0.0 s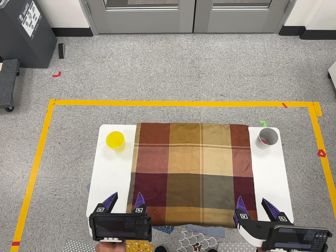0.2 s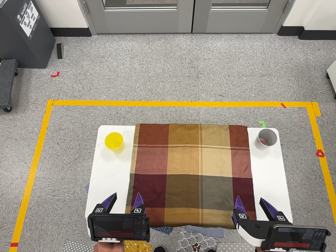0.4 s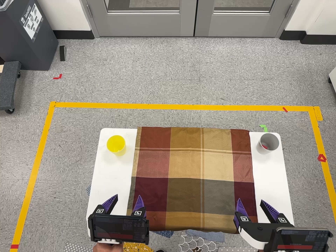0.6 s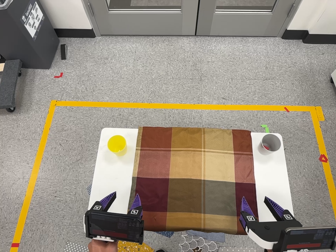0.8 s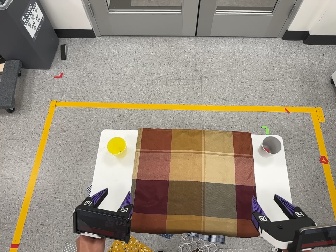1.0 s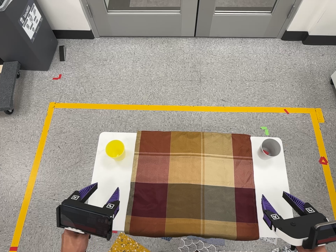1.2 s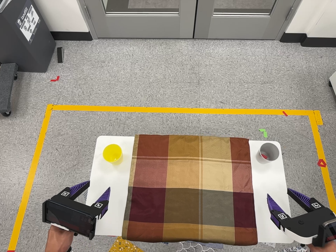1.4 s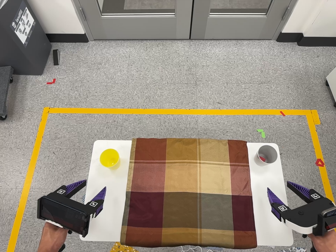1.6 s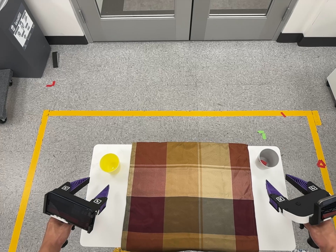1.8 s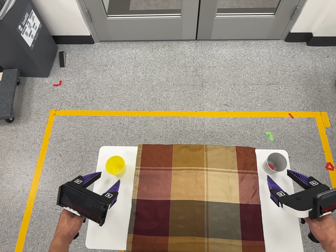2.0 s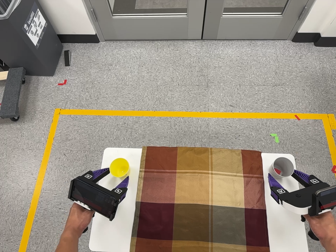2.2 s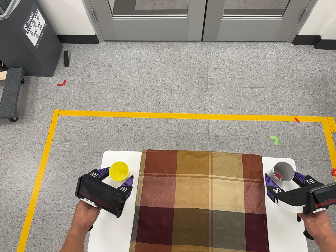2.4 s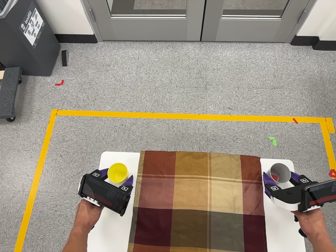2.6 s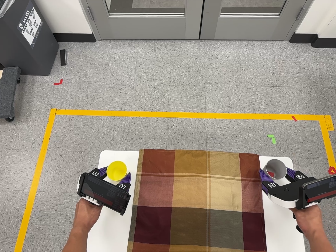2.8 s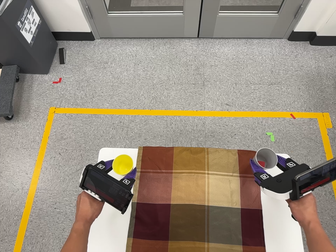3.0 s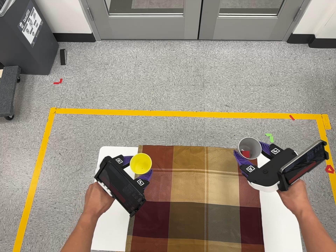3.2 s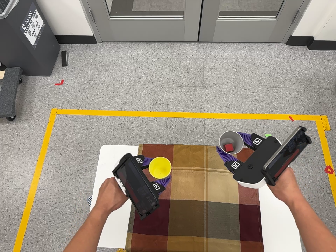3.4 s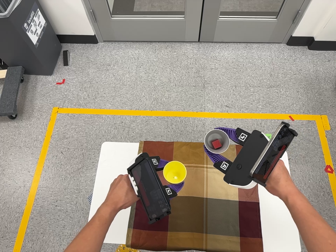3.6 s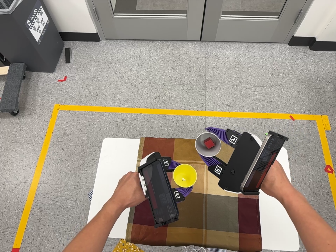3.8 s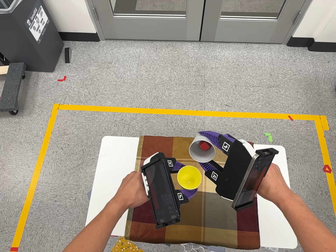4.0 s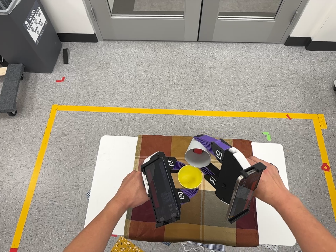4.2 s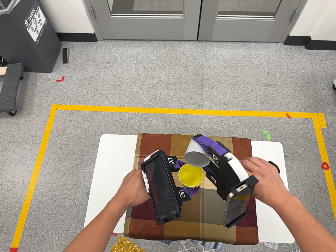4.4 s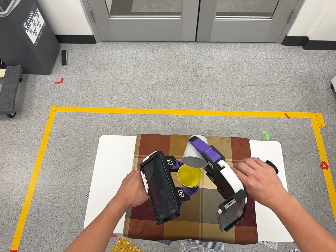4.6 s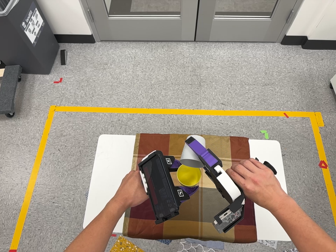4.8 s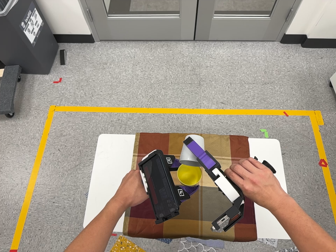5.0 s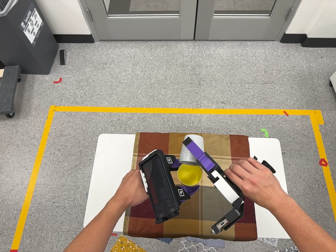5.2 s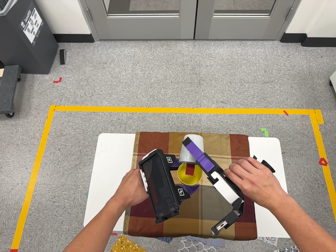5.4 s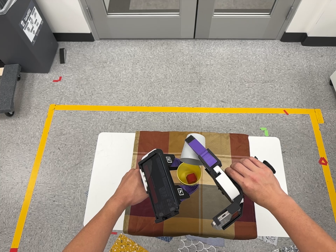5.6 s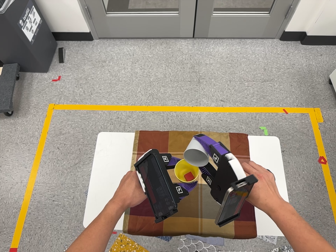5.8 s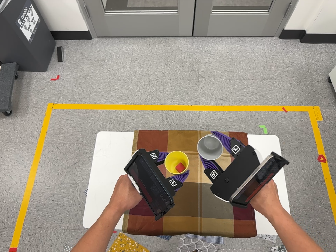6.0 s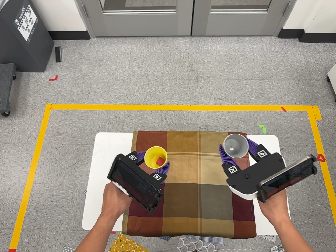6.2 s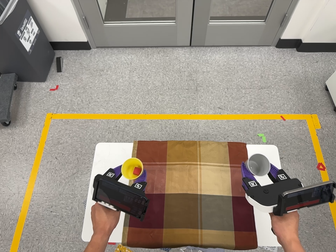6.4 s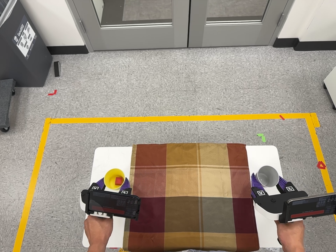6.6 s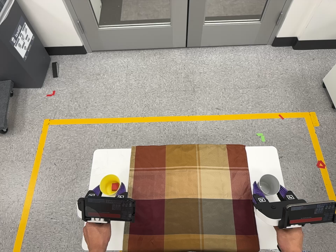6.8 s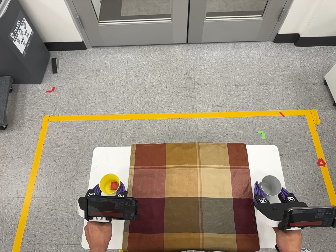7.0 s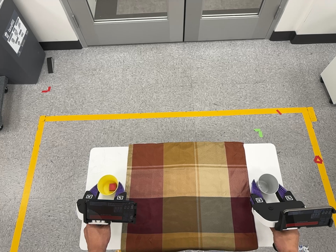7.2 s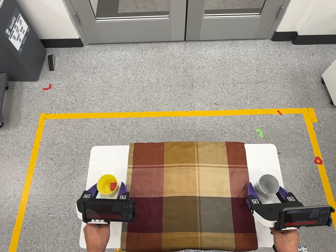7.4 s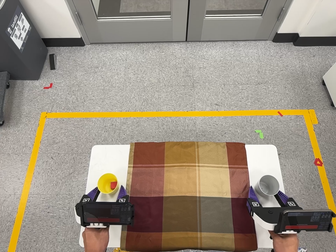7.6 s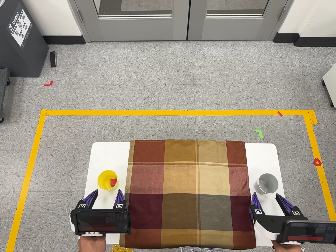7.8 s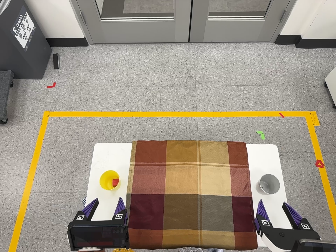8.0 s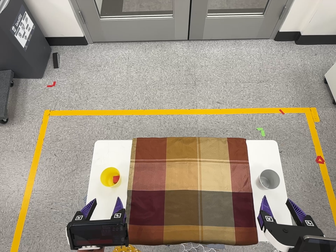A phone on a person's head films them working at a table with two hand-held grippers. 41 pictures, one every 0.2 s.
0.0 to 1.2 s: The camera travels toward the top of its view, about 6 cm, so close, fixed things drift downward.
1.2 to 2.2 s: The camera travels toward the top of its view and forward, about 9 cm, so close, fixed things drift downward.
2.2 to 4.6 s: The camera travels toward the bottom of its view and backward, about 12 cm, so close, fixed things drift upward.
4.6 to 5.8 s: The camera keeps its place and its aim.
5.8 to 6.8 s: The camera travels toward the top of its view, about 5 cm, so close, fixed things drift downward.
6.8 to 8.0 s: The camera shifts only a little, or ends up much as it began.
The film runs forward here.
